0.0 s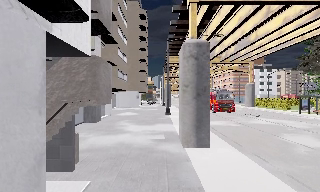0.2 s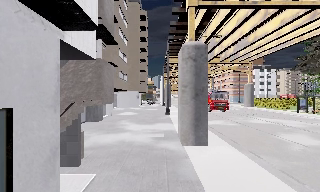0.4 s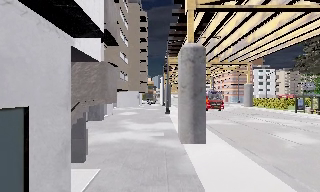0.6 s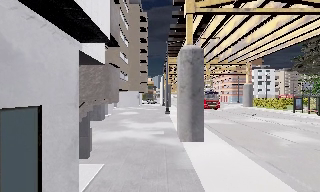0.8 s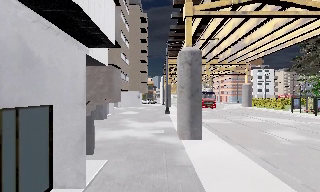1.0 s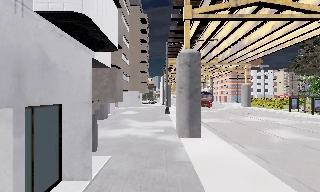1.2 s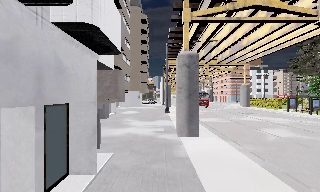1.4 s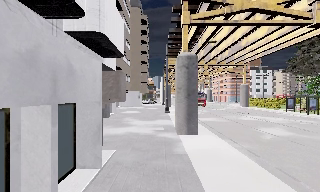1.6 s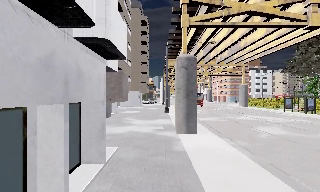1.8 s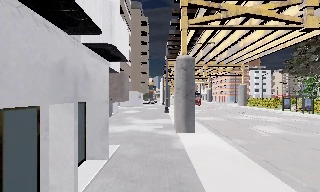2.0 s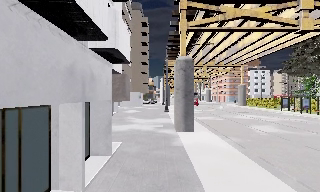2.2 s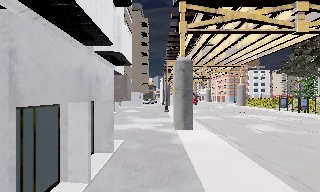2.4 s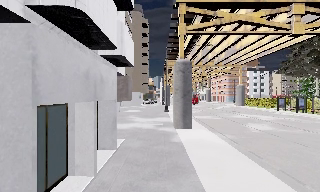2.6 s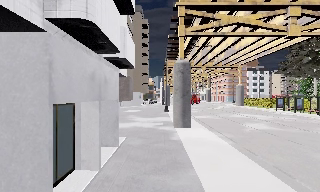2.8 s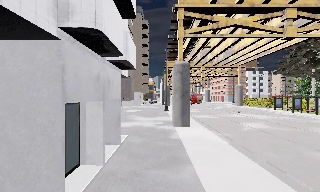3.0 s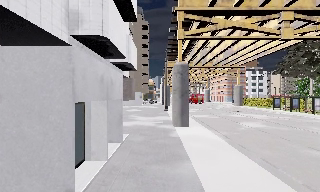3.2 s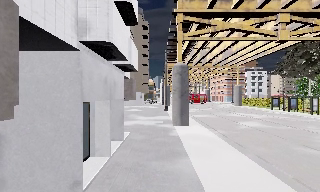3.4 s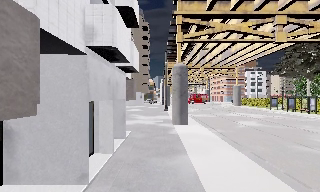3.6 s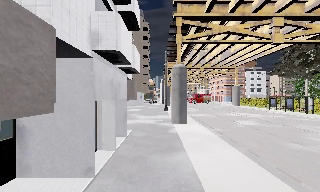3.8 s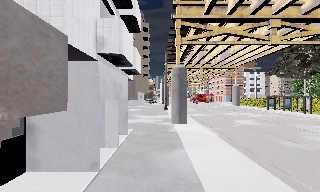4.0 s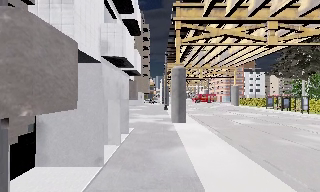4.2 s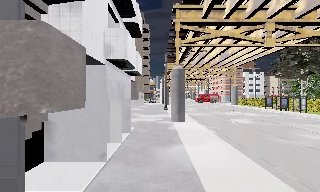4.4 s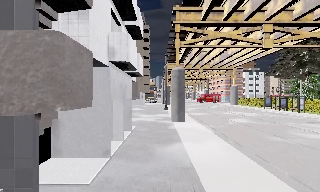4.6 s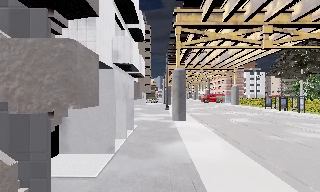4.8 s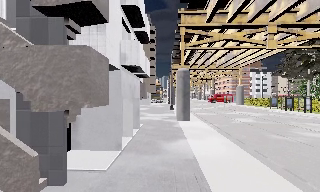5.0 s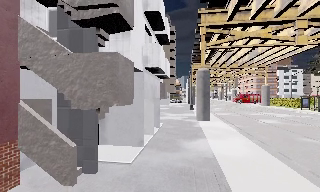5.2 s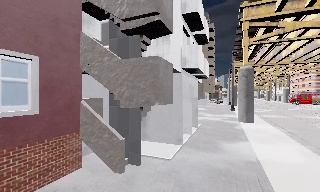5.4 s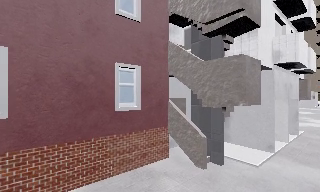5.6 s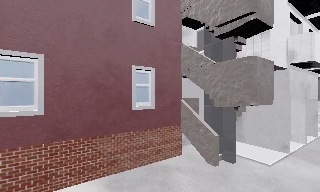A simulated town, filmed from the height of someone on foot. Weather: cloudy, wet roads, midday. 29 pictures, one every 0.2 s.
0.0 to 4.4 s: The camera travels backward, about 8 m, so what stands in front gets smaller.
4.4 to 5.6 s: The scene slides to the right, as the camera pans about 55 degrees to its left. It travels backward, about 2 m.
The film runs backward here.
